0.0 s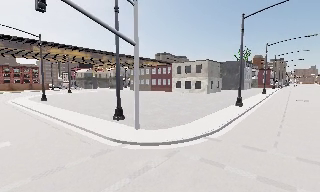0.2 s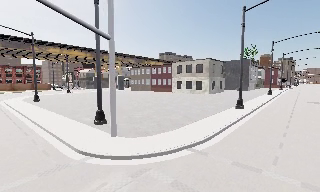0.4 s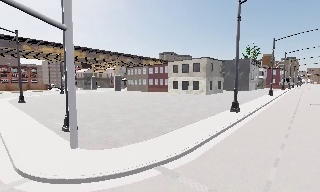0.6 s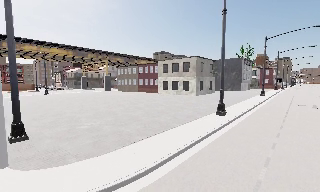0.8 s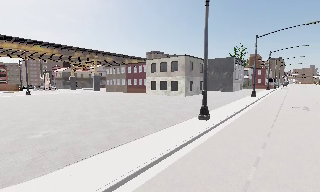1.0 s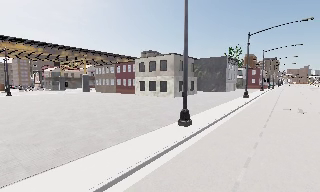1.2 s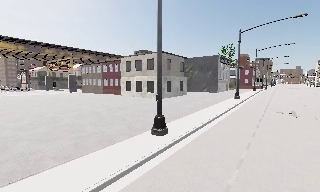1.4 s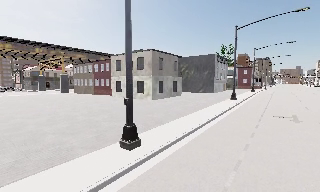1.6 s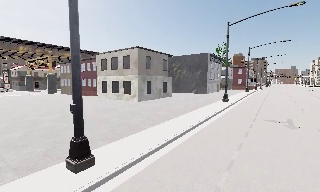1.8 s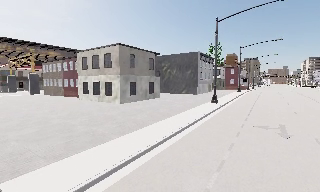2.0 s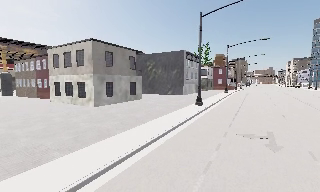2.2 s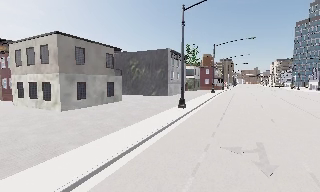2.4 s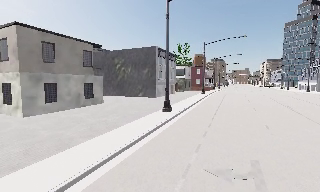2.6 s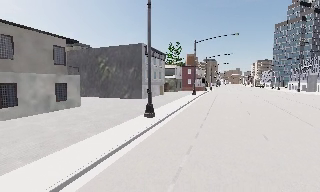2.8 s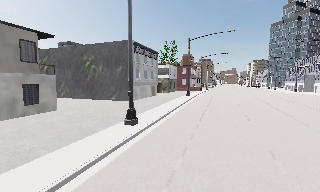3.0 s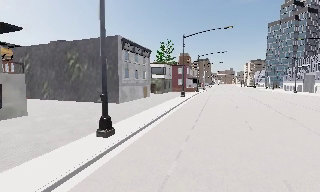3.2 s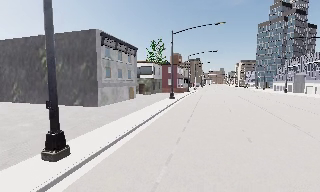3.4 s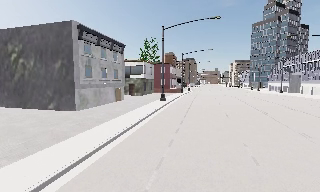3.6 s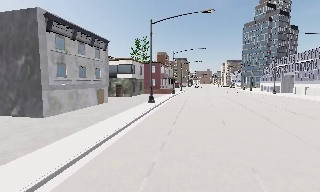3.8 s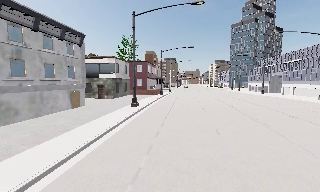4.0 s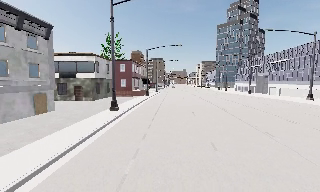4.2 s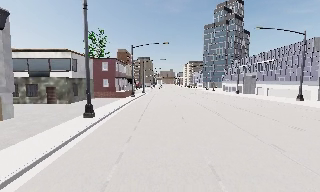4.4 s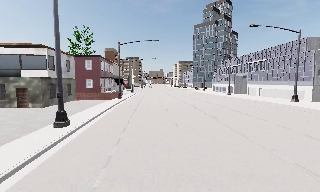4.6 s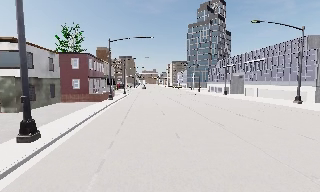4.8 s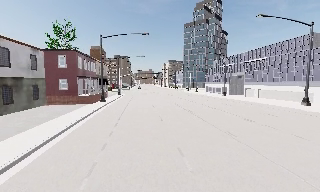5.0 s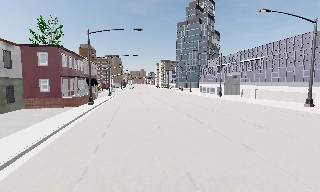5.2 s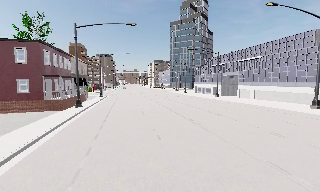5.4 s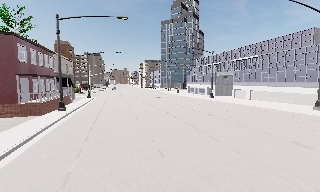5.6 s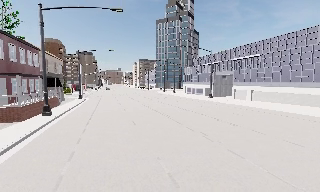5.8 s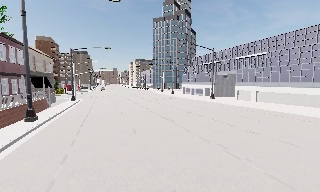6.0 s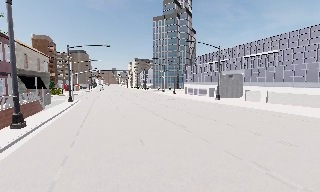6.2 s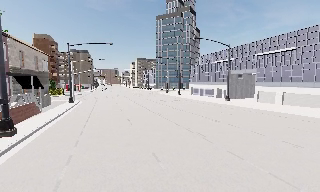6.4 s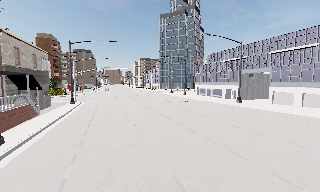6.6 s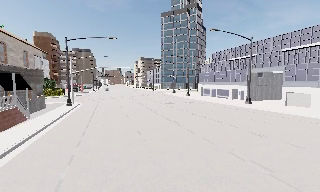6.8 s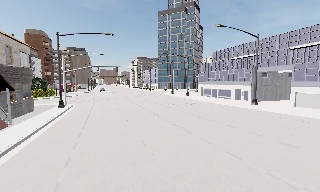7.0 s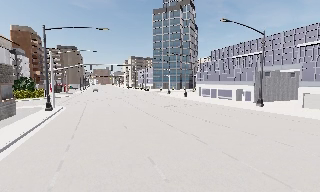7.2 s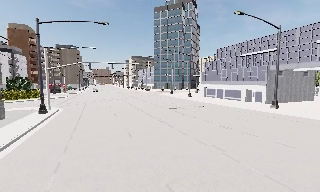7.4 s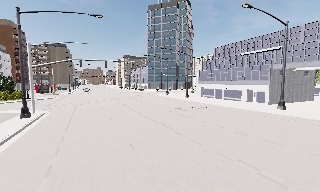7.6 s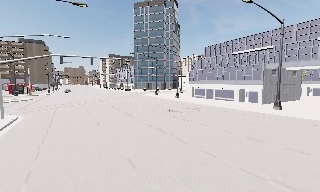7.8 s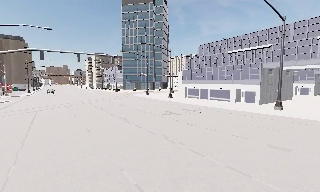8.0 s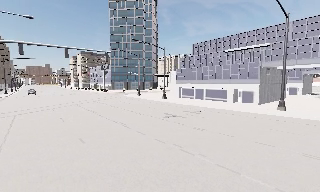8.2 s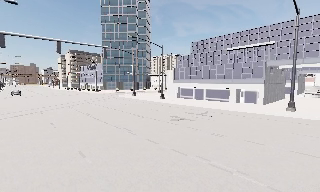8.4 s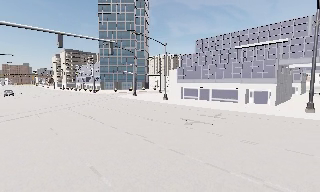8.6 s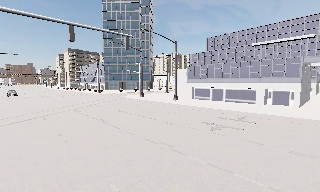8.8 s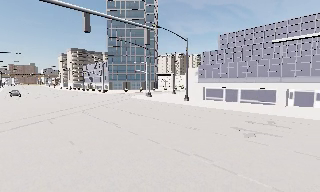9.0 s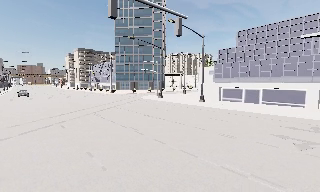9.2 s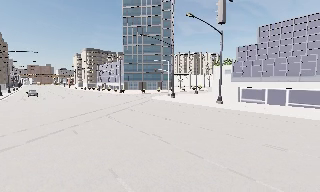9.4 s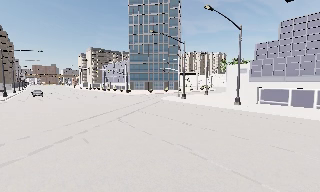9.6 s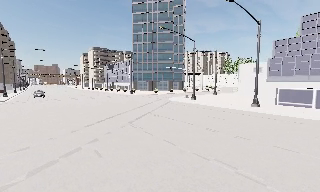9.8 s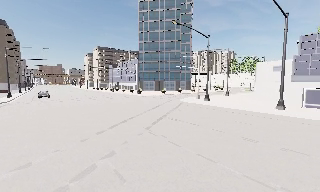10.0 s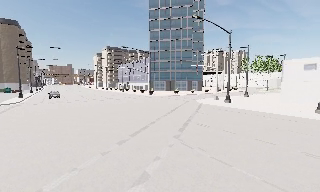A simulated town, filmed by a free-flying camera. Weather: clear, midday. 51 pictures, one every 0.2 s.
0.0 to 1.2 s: The camera travels forward and to its right, about 13 m, so what stands in front looms larger.
1.2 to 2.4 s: The camera swings to its right by about 10 degrees, and the scene slides to the left. It travels forward and to its right, about 13 m, so what stands in front looms larger.
2.4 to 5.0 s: The scene slides to the left, as the camera pans about 35 degrees to its right. It travels forward, about 30 m.
5.0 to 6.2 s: The camera travels forward, about 12 m, so what stands in front looms larger.
6.2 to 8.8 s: The camera pans to its right, which is clockwise from overhead, by about 25 degrees. It travels forward and to its left, about 25 m, so what stands in front looms larger.
8.8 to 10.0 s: The camera travels forward and to its left, about 13 m, so what stands in front looms larger.
The film runs backward here.
